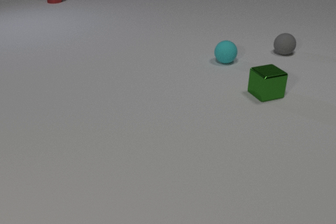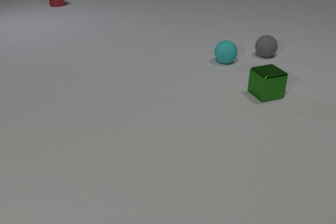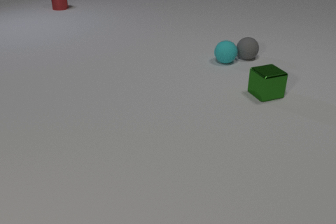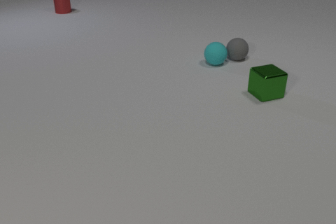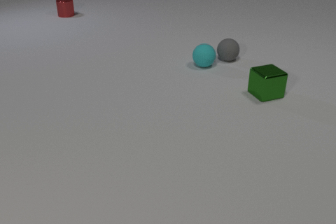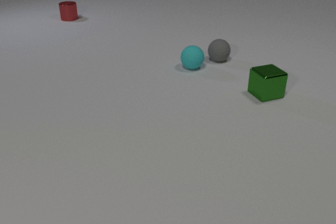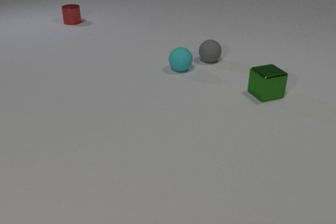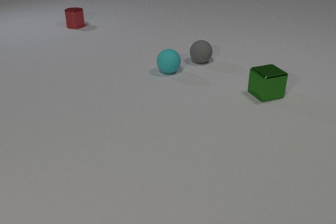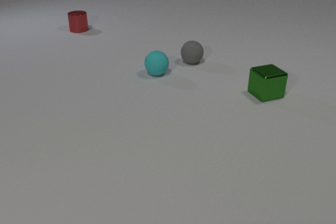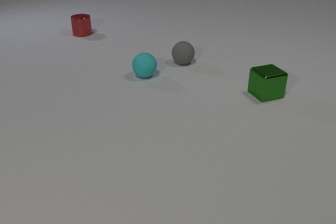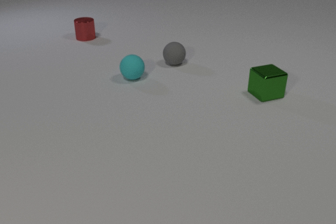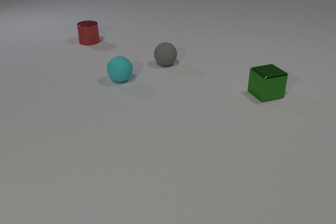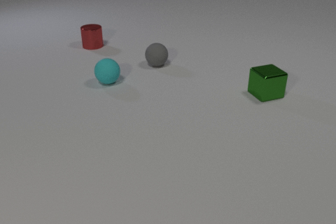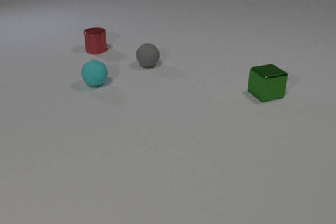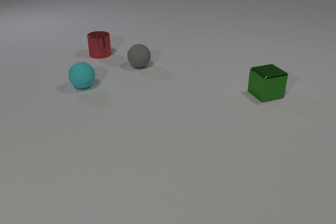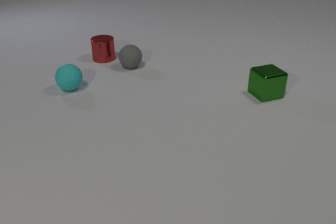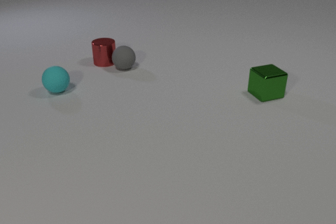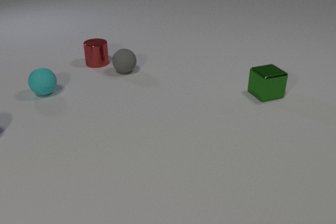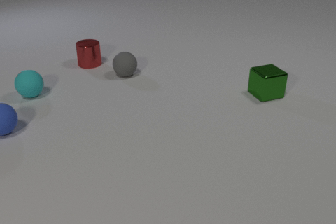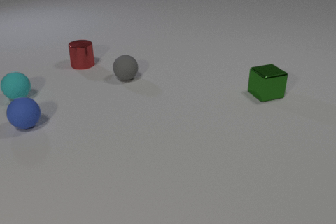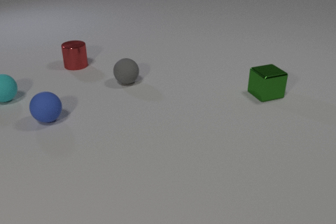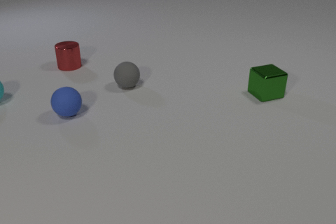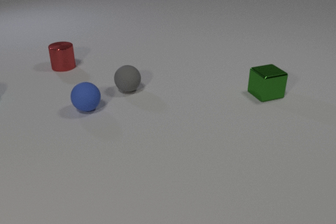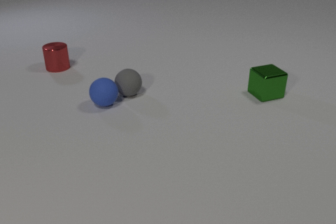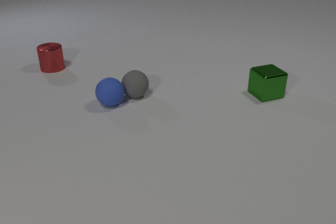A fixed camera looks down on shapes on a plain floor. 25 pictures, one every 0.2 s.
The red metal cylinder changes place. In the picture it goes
toward the camera.
The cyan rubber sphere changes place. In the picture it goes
to the left.
0.0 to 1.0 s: The gray rubber sphere rolls to the left and toward the camera. The cyan rubber sphere rolls to the left and toward the camera. The red metal cylinder slides toward the camera. The gray rubber sphere and the cyan rubber sphere collide.
1.0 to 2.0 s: The gray rubber sphere rolls to the left. The cyan rubber sphere rolls to the left and toward the camera. The red metal cylinder slides toward the camera.
2.0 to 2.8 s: The gray rubber sphere rolls to the left. The cyan rubber sphere rolls to the left. The red metal cylinder slides toward the camera.
2.8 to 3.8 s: The gray rubber sphere rolls toward the camera and to the left. The cyan rubber sphere rolls to the left. The red metal cylinder slides toward the camera and to the left. The blue rubber sphere comes in at the left edge, rolls to the right. The gray rubber sphere and the red metal cylinder collide.
3.8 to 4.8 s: The gray rubber sphere rolls toward the camera. The cyan rubber sphere rolls to the left, leaves at the left edge. The red metal cylinder slides to the left. The blue rubber sphere rolls to the right. The gray rubber sphere and the blue rubber sphere collide.
Are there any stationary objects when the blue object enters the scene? yes.
What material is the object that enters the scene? rubber.
What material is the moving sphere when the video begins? rubber.
